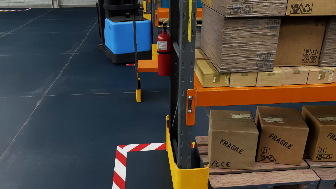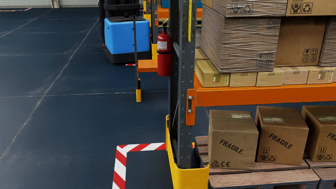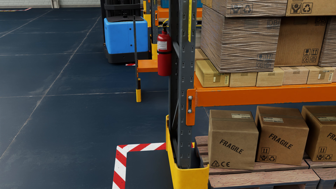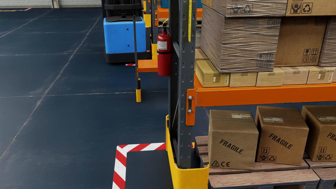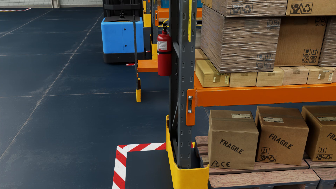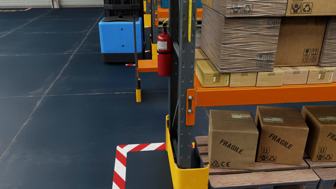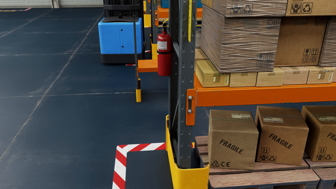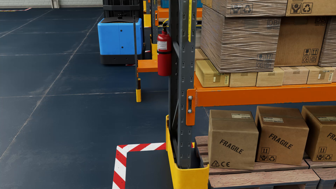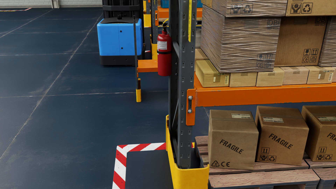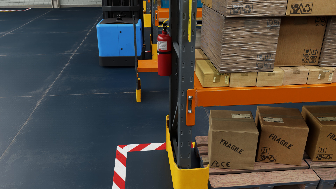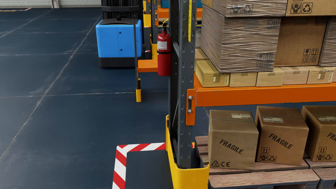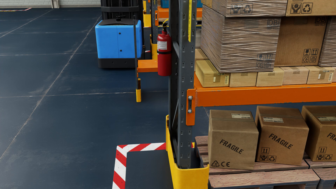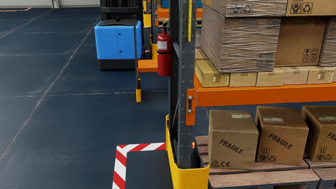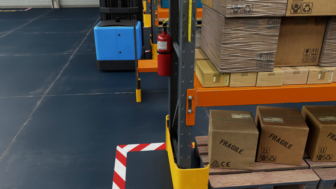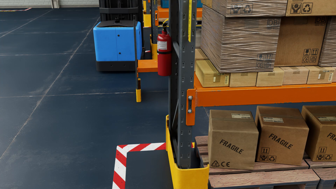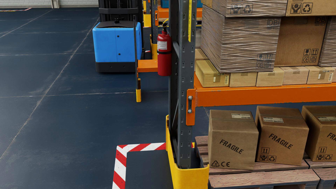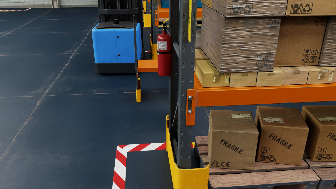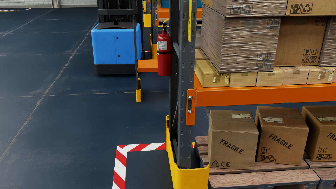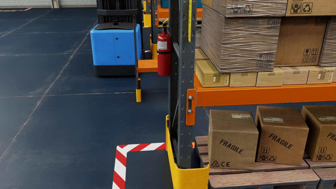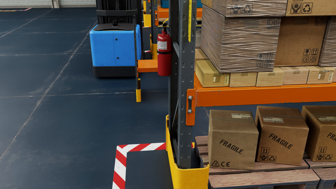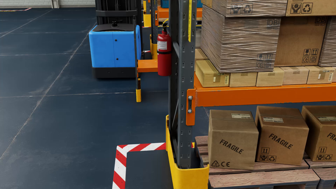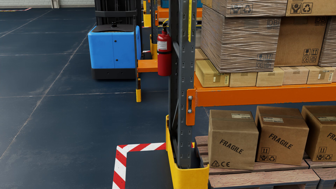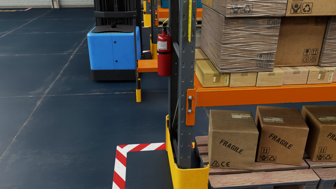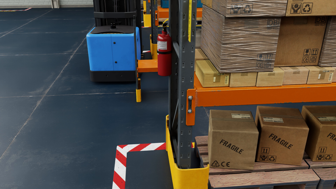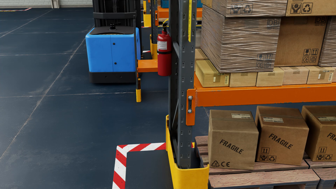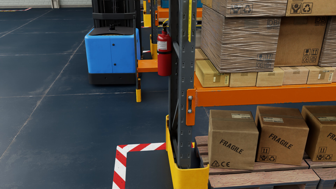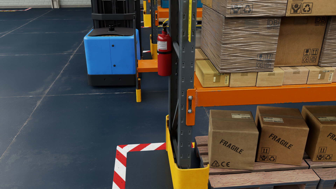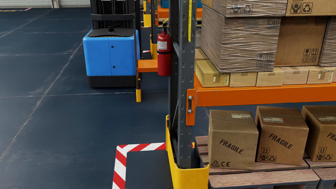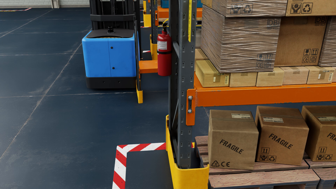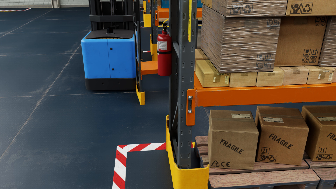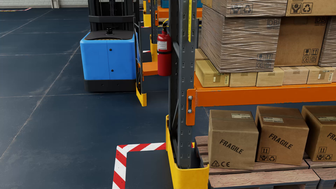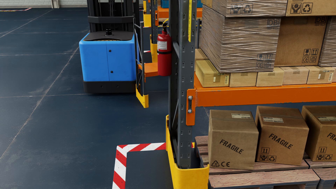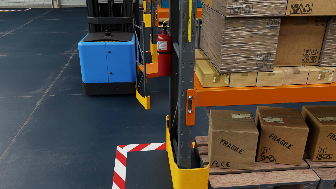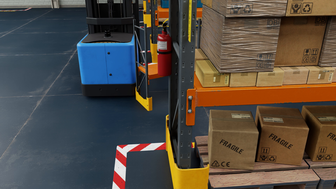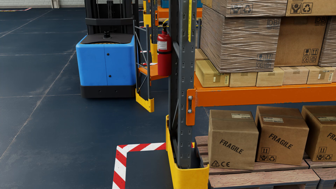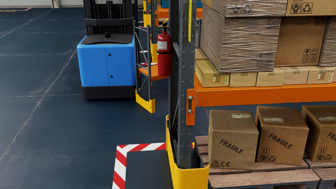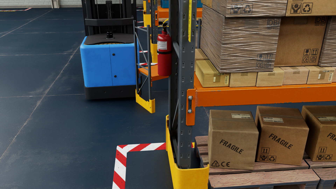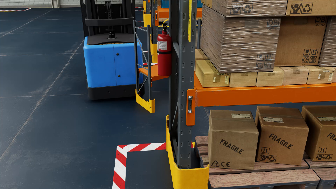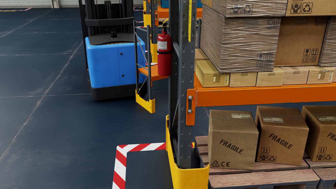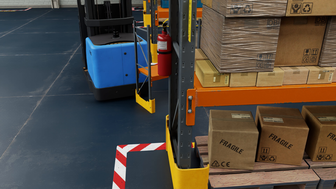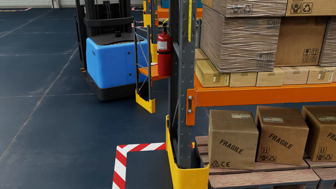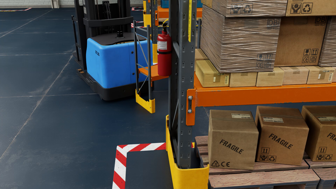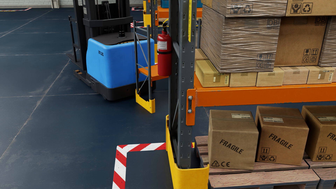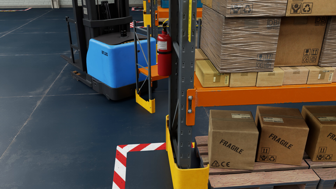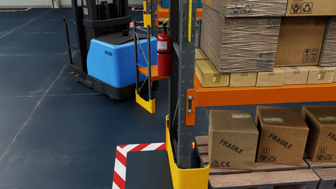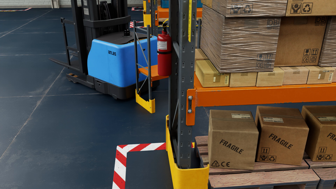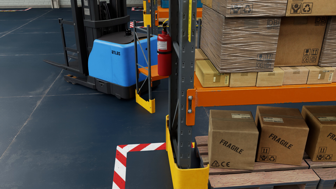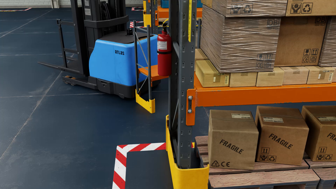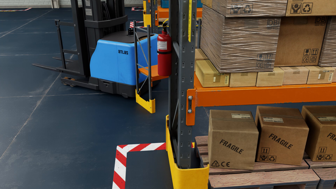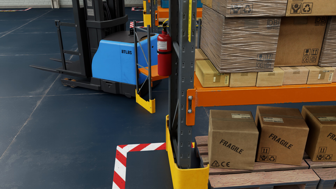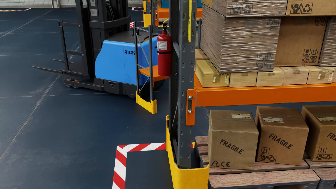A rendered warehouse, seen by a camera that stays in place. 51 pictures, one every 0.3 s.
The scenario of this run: A forklift runs into an object in its way.
